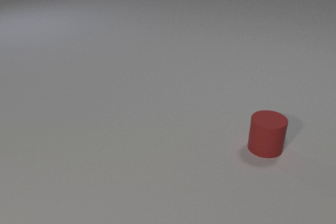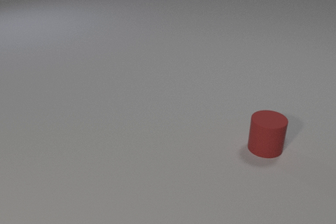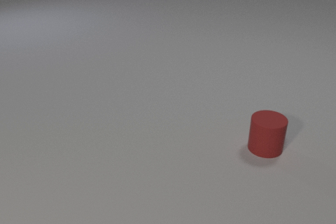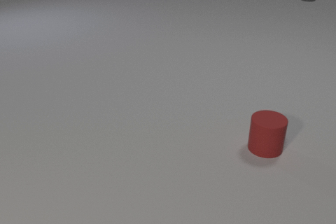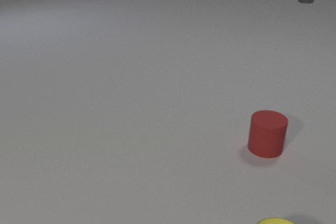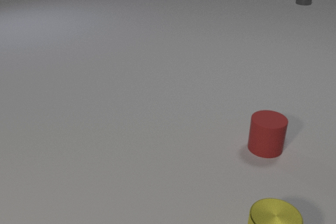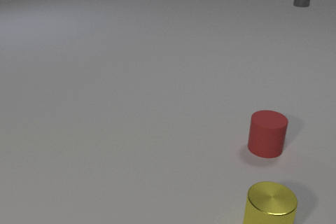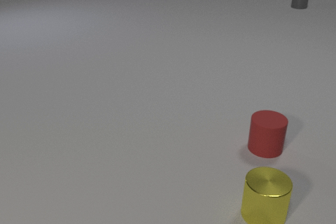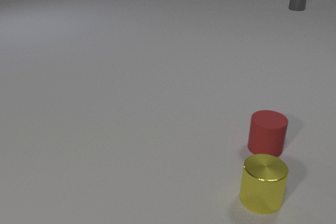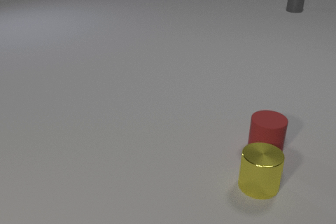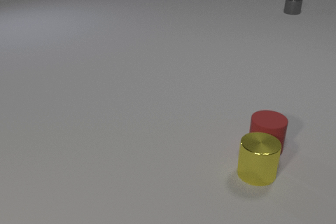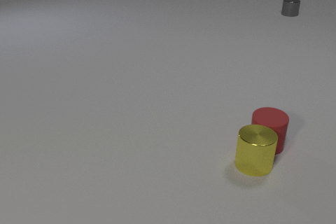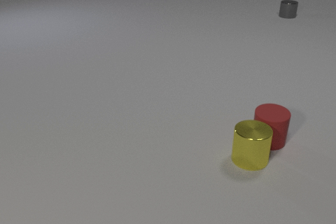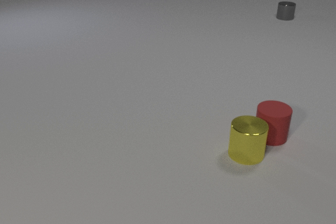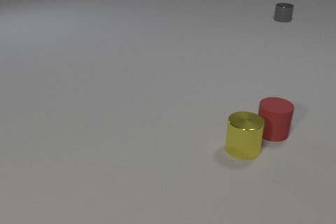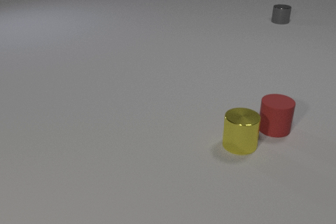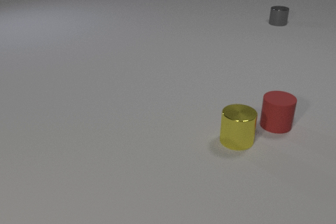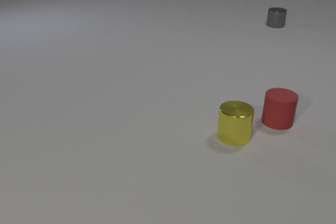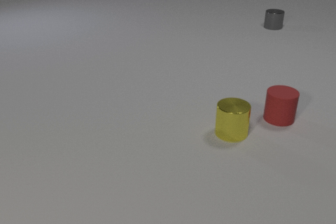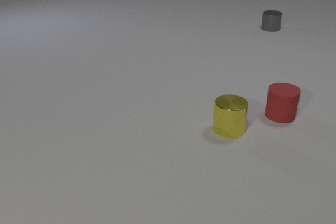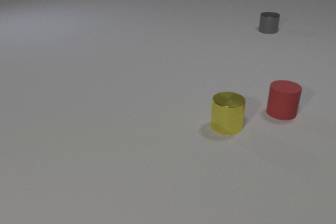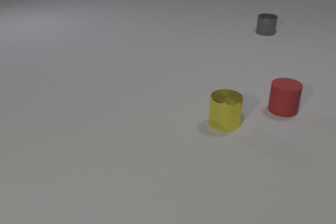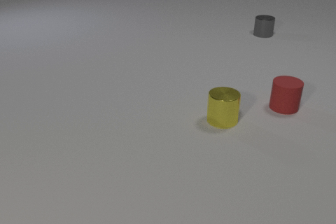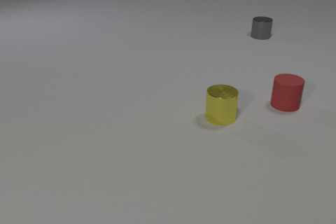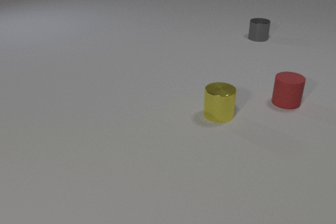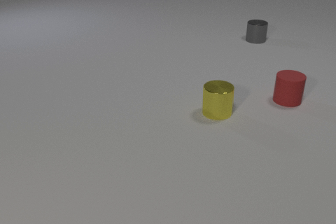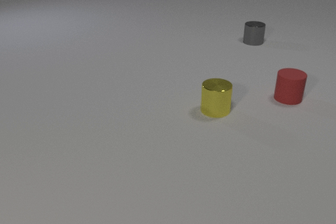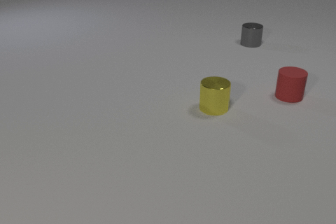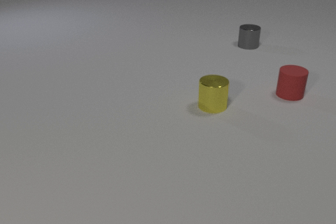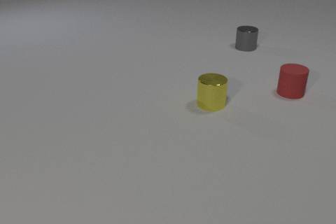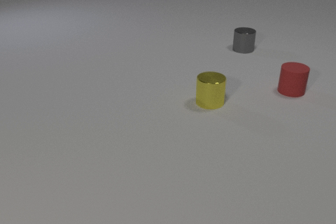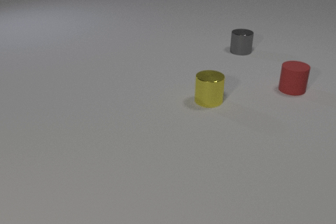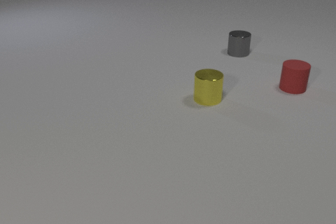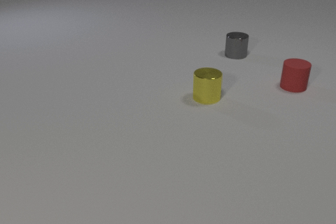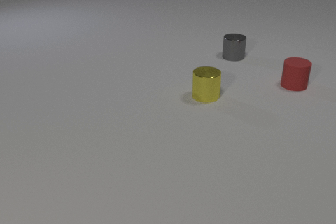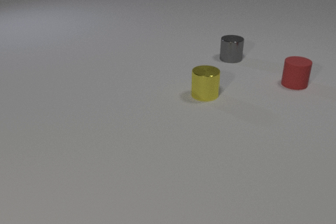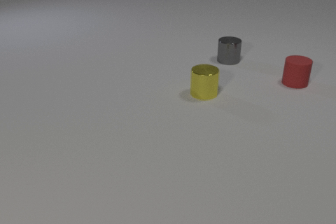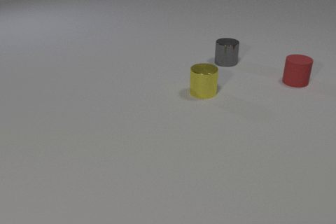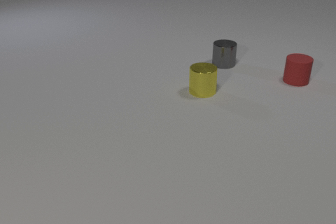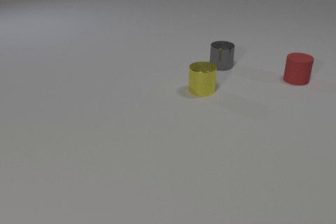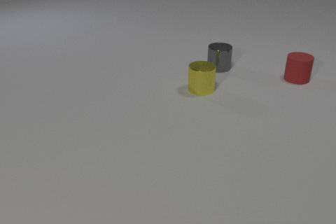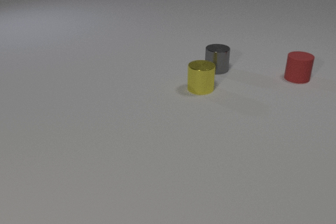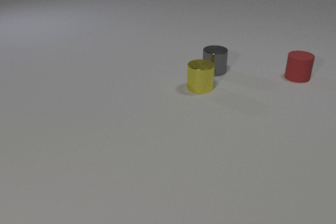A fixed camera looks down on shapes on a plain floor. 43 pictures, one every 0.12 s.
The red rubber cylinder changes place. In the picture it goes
away from the camera.
The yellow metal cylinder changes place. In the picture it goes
away from the camera.
0.00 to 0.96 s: The yellow metal cylinder comes in at the bottom edge, slides away from the camera. The gray metal cylinder slides toward the camera.
0.96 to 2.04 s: The yellow metal cylinder slides away from the camera. The red rubber cylinder slides away from the camera. The gray metal cylinder slides toward the camera. The yellow metal cylinder and the red rubber cylinder collide.
2.04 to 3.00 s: The yellow metal cylinder slides away from the camera and to the left. The red rubber cylinder slides away from the camera. The gray metal cylinder slides toward the camera.
3.00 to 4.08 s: The yellow metal cylinder slides away from the camera. The red rubber cylinder slides away from the camera. The gray metal cylinder slides toward the camera and to the left.
4.08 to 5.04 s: The yellow metal cylinder slides away from the camera. The red rubber cylinder slides away from the camera. The gray metal cylinder slides toward the camera and to the left.
Are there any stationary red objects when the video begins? yes.
What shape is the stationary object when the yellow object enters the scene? cylinder.
How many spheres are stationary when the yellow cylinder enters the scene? 0.
